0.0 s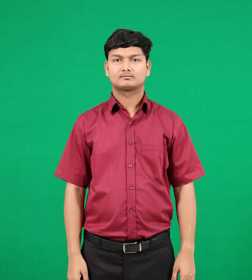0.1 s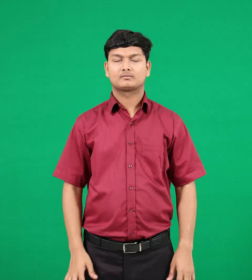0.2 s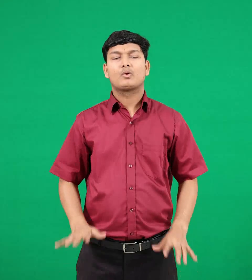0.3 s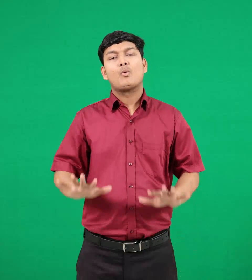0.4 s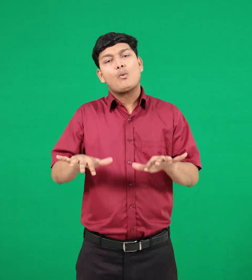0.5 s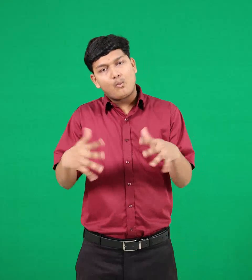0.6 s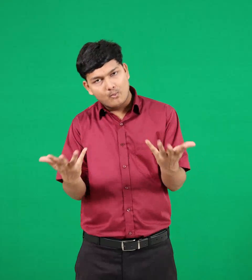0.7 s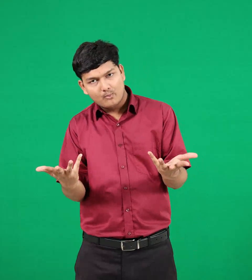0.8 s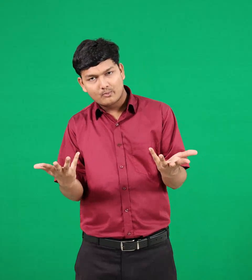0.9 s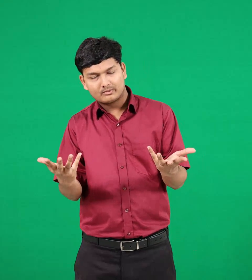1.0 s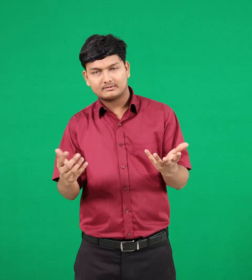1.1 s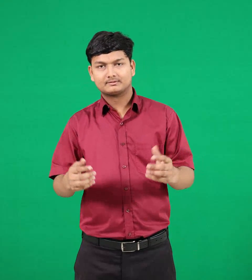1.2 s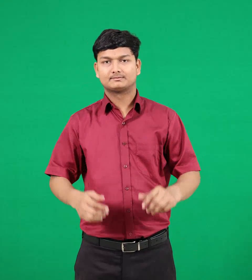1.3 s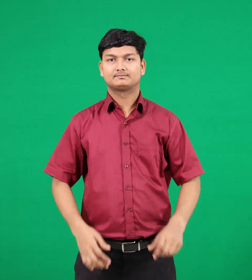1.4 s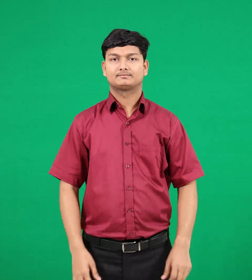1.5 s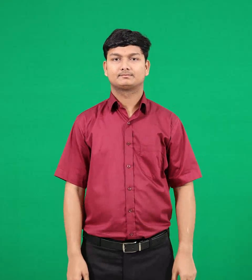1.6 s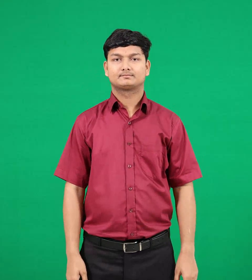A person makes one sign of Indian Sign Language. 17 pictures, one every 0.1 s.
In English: or
